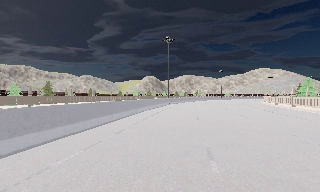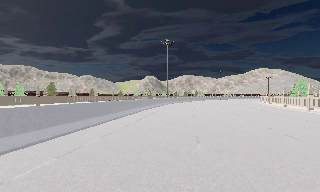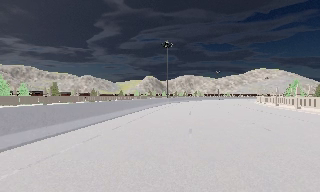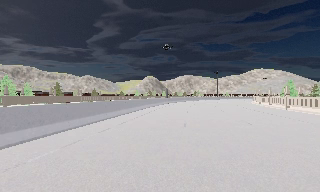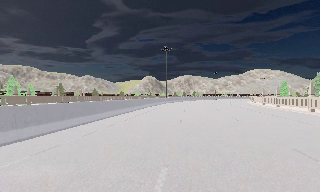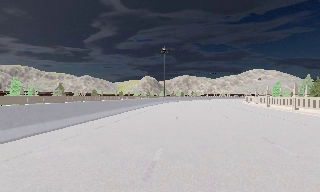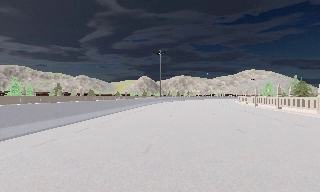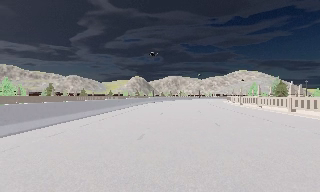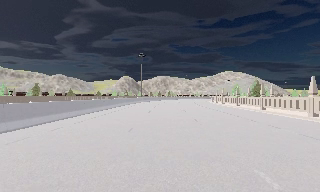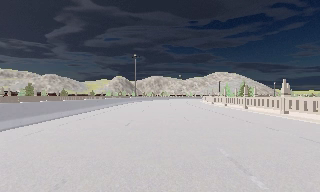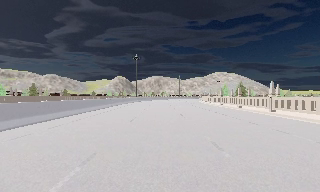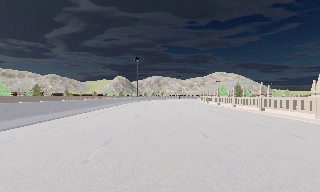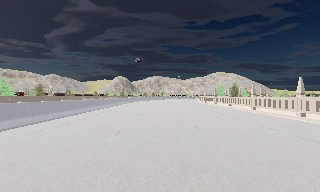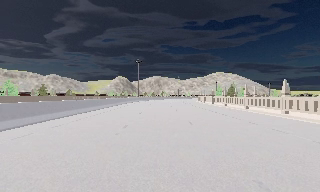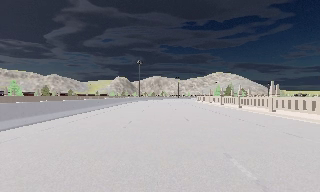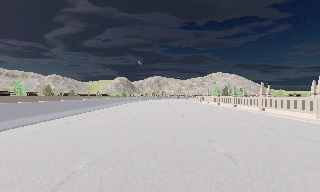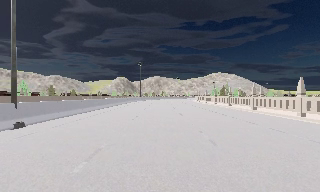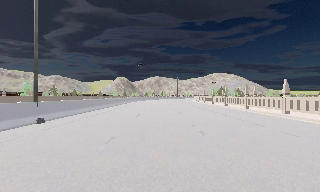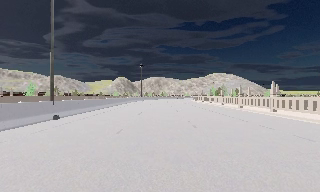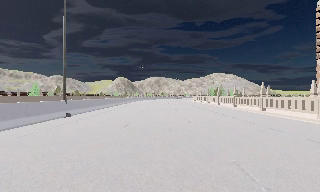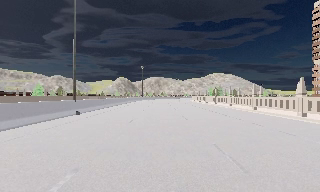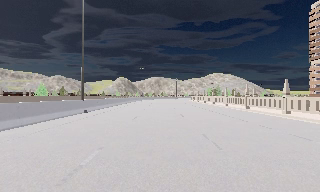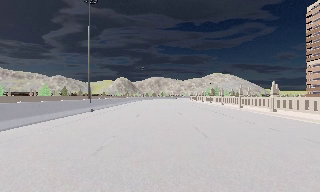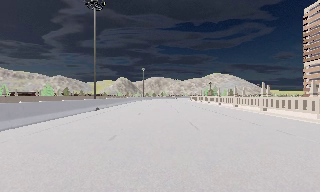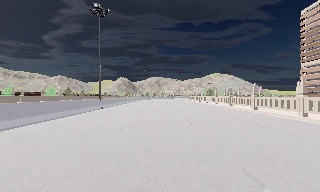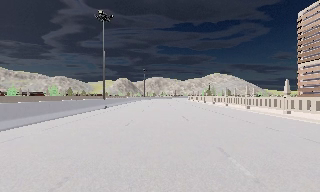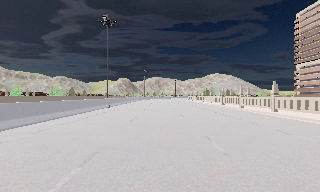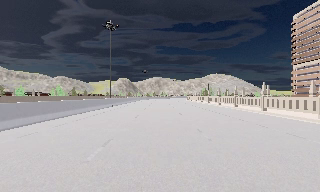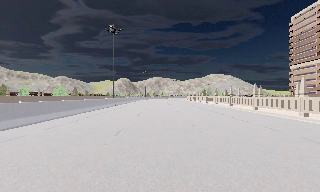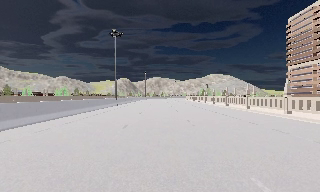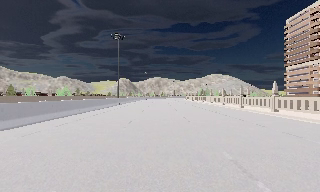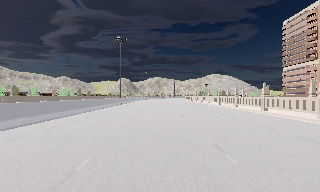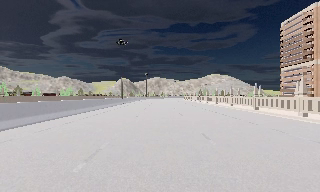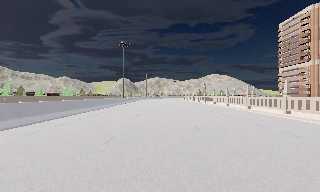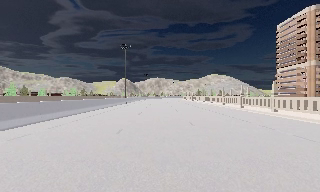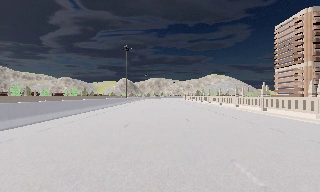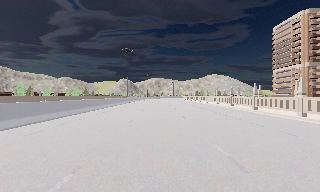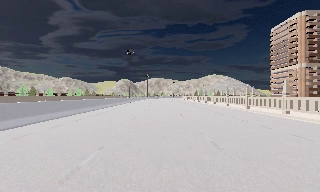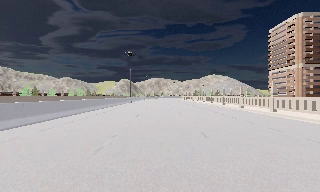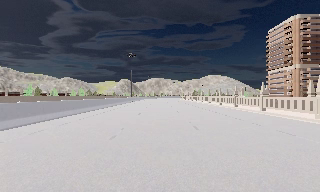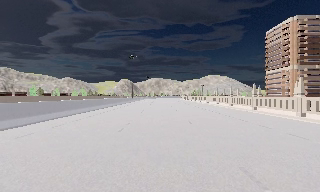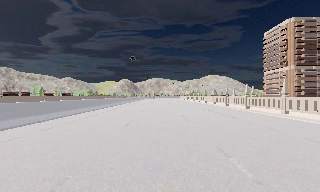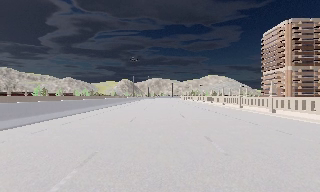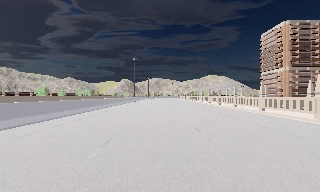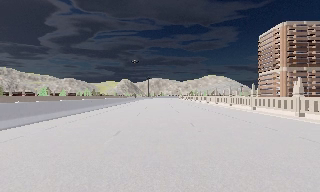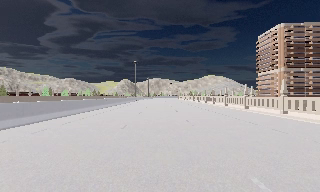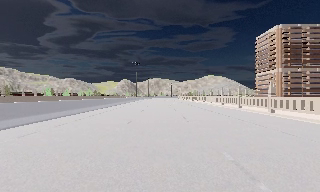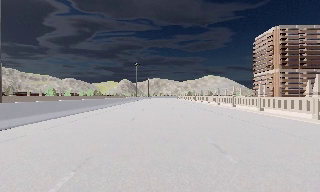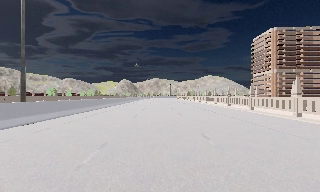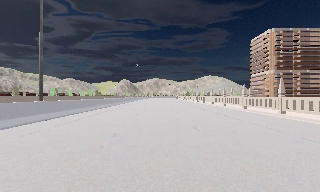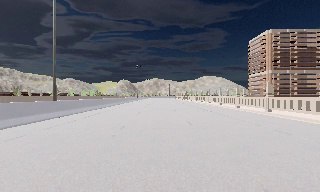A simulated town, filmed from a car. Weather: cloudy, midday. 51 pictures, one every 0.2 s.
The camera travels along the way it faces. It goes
backward.
0.0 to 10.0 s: The camera swings to its right by about 10 degrees, and the scene slides to the left. It travels backward, about 70 m, so what stands in front gets smaller.
The film runs backward here.
